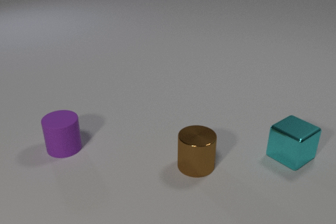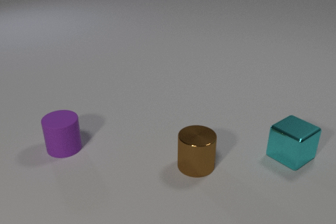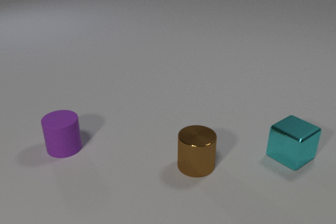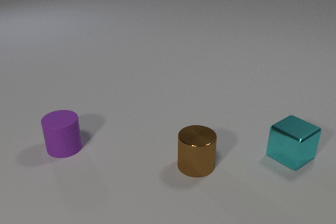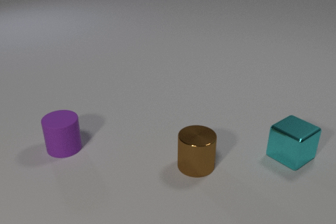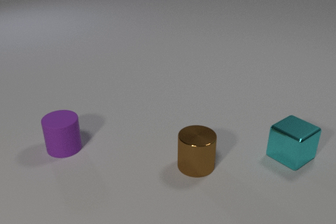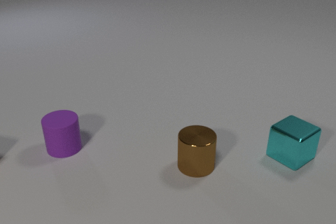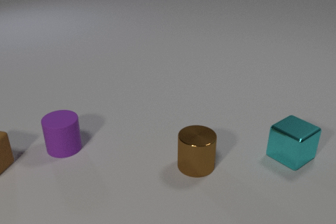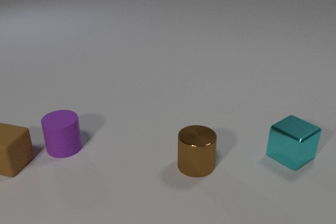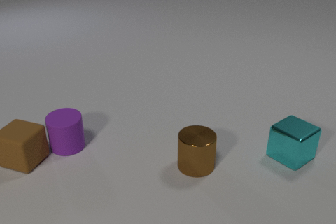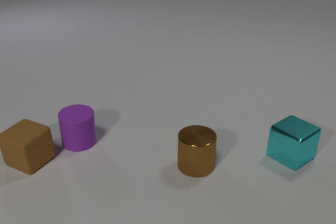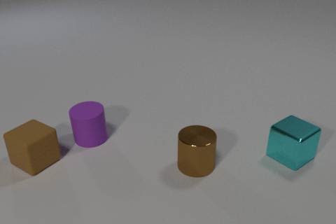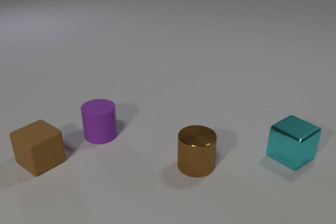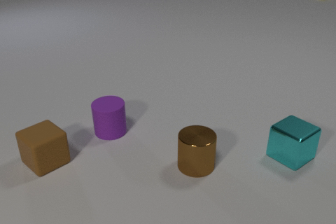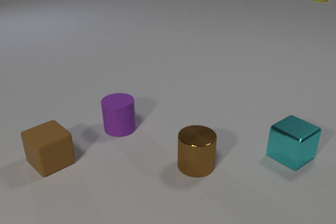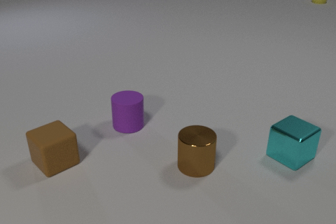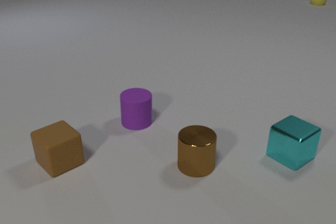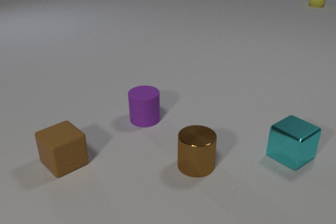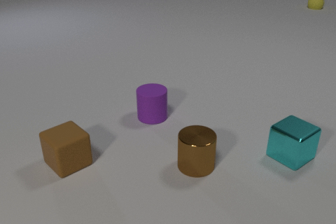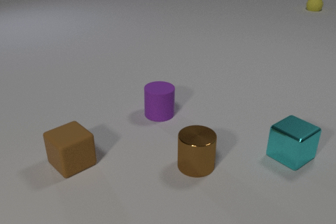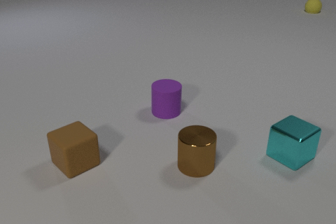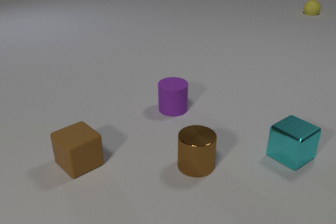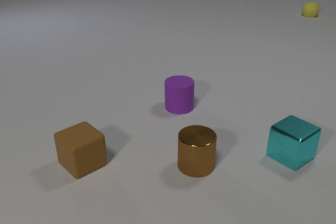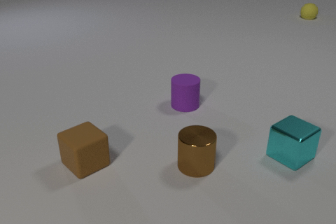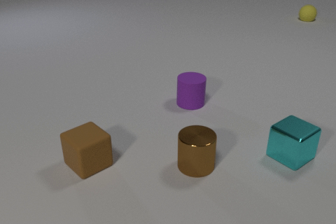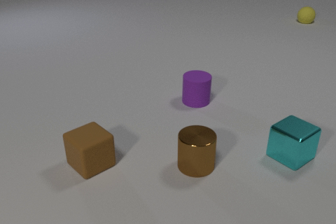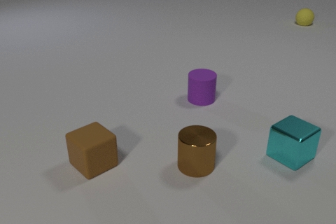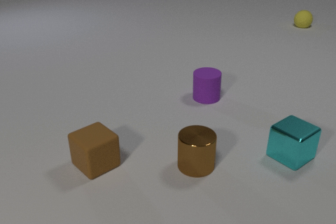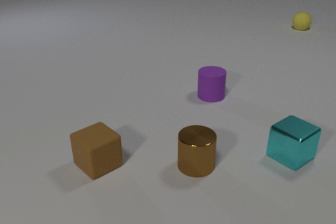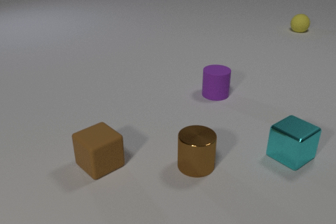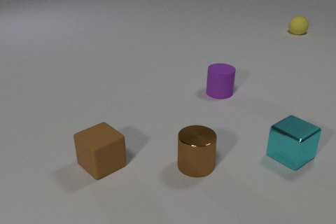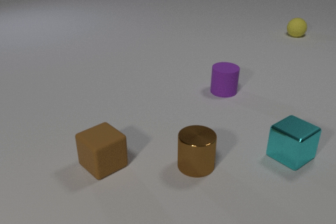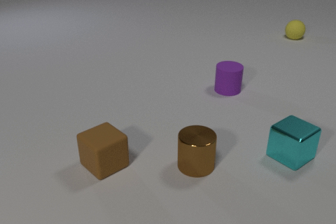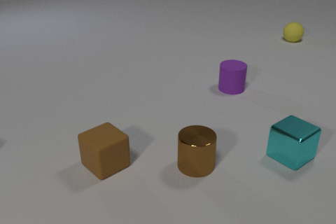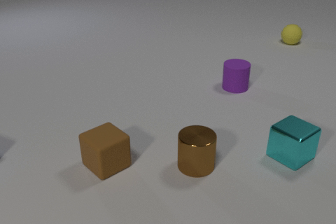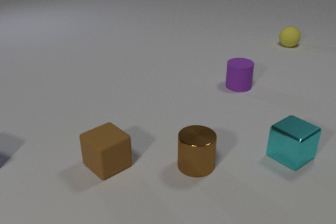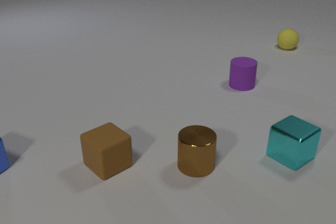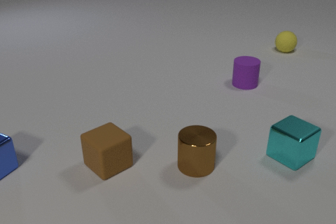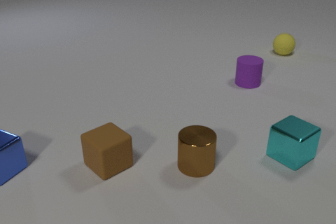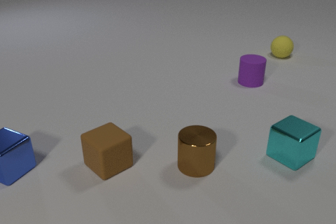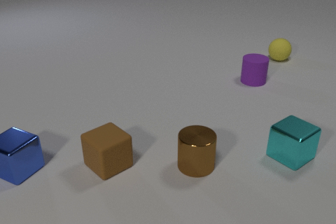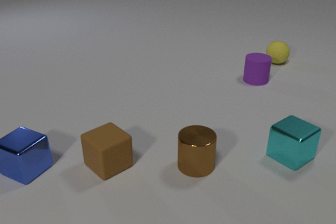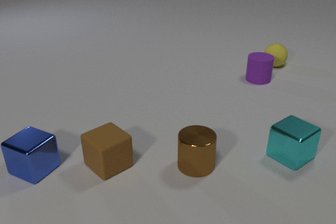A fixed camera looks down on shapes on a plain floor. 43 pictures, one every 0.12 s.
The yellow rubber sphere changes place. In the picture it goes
toward the camera.
The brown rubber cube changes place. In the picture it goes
to the right.
0.00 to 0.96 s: The brown rubber cube comes in at the left edge, slides to the right.
0.96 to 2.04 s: The brown rubber cube slides to the right, spins so that its near face slides to the left, clockwise seen from above. The purple rubber cylinder slides to the right and away from the camera. The yellow rubber sphere comes in at the top edge, rolls toward the camera. The brown rubber cube and the purple rubber cylinder collide.
2.04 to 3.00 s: The brown rubber cube slides to the right. The purple rubber cylinder slides to the right and away from the camera. The yellow rubber sphere rolls toward the camera.
3.00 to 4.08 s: The brown rubber cube slides to the right. The purple rubber cylinder slides to the right and away from the camera. The yellow rubber sphere rolls toward the camera.
4.08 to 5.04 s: The purple rubber cylinder slides away from the camera and to the right. The blue metal cube comes in at the left edge, slides to the right. The yellow rubber sphere rolls toward the camera.
Are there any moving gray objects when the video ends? no.
What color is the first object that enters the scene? brown.
What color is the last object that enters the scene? blue.
